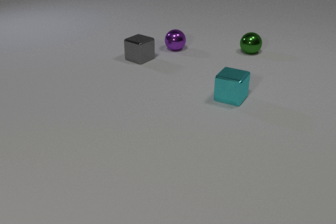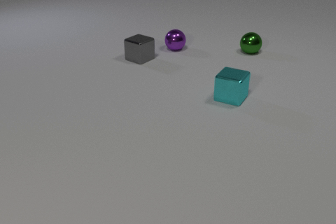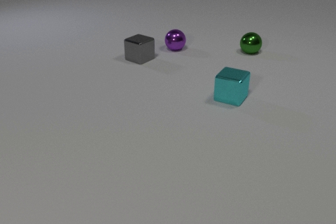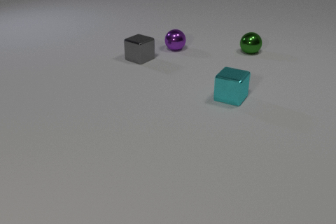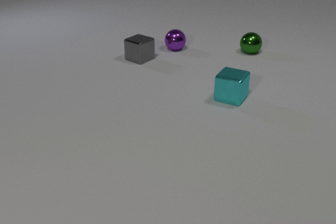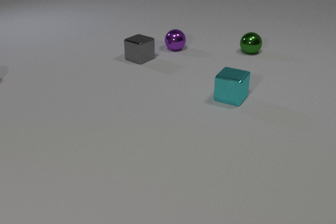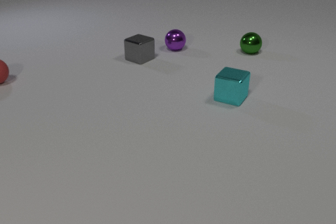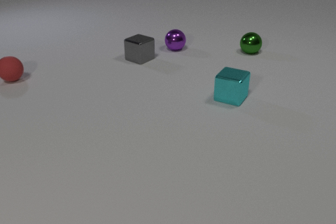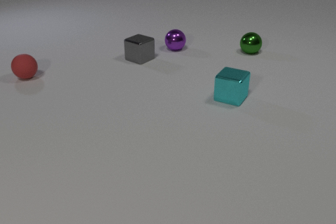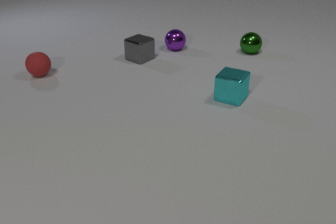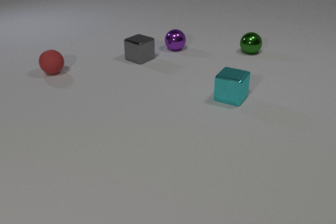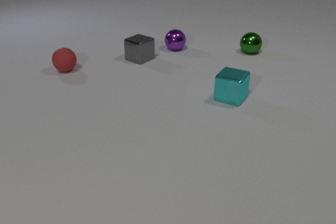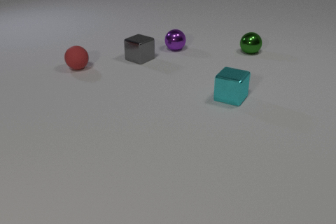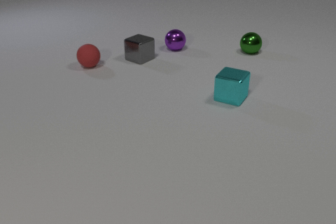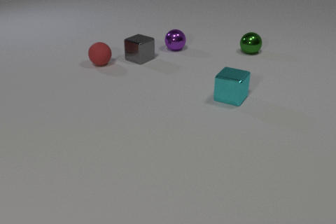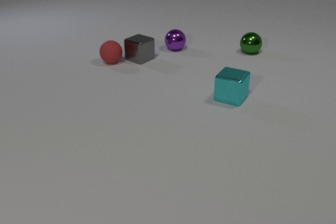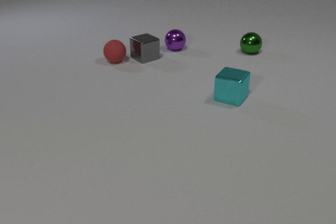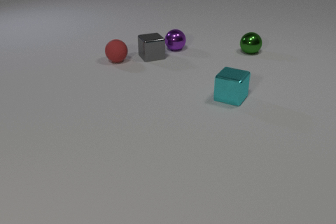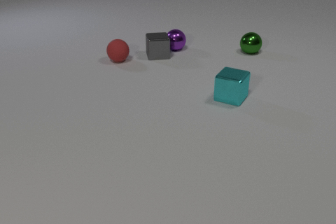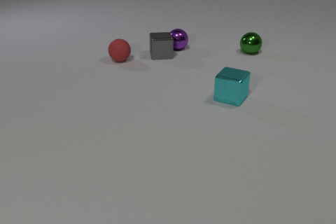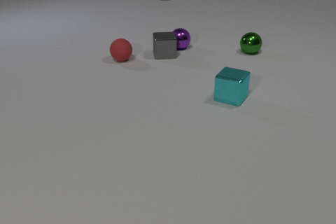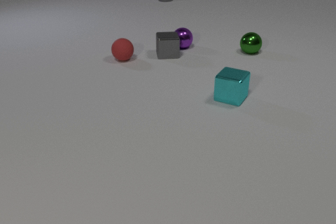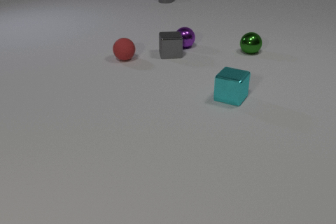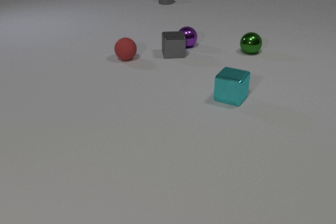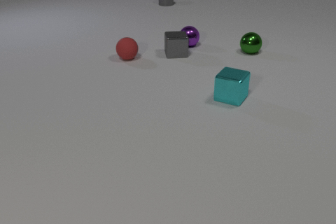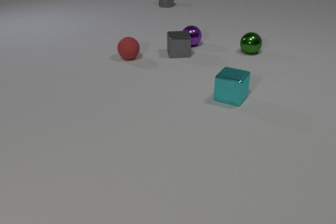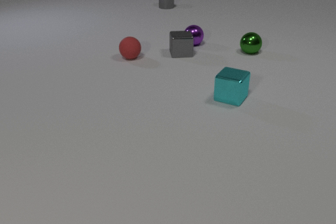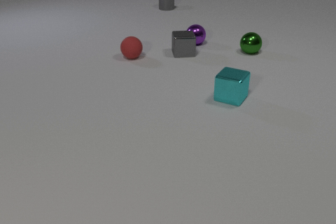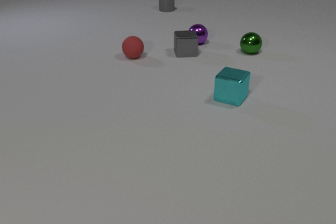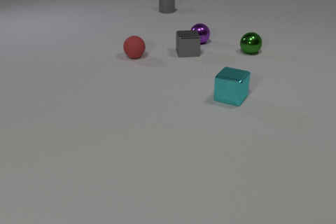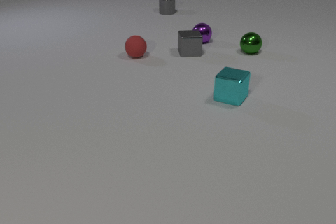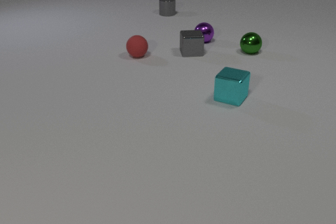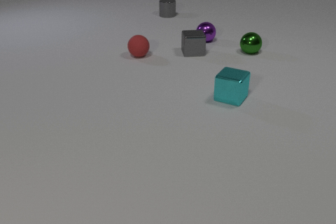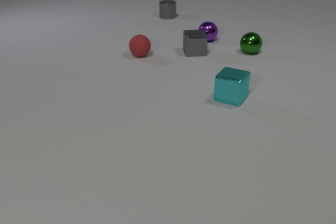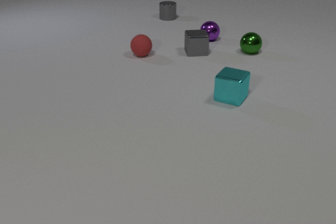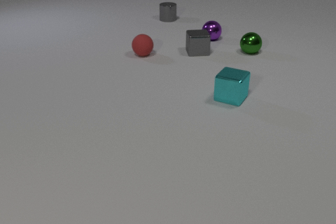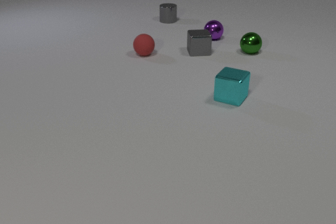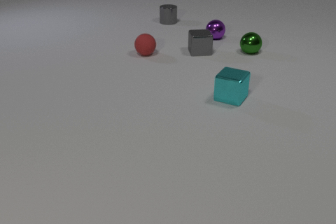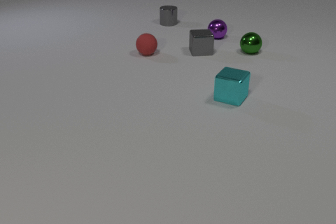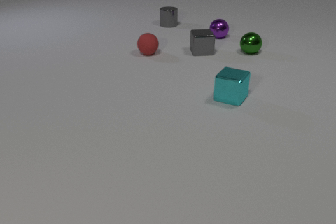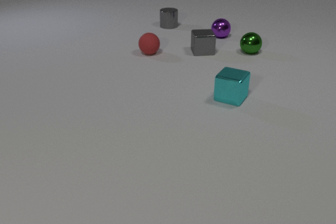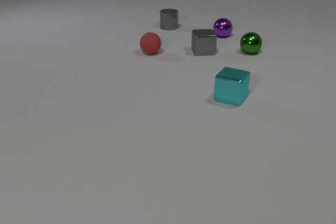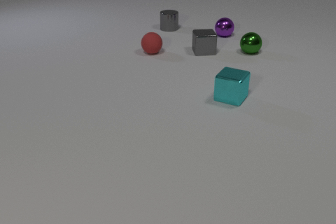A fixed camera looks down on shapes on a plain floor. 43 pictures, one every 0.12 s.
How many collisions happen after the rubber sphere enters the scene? 2.
Are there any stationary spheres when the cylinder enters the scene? yes.
Are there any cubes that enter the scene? no.
0.00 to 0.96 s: The red rubber sphere comes in at the left edge, rolls to the right.
0.96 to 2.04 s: The red rubber sphere rolls to the right. The gray metal cube slides to the right and away from the camera, spins so that its near face slides to the left, clockwise seen from above. The red rubber sphere and the gray metal cube collide.
2.04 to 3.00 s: The red rubber sphere rolls to the right and away from the camera. The gray metal cube slides to the right. The purple metal sphere rolls to the right and away from the camera. The gray metal cylinder comes in at the top edge, slides toward the camera. The gray metal cube and the purple metal sphere collide.
3.00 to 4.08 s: The red rubber sphere rolls to the right and away from the camera. The gray metal cube slides to the right. The purple metal sphere rolls to the right and away from the camera. The gray metal cylinder slides toward the camera.
4.08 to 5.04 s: The red rubber sphere rolls to the right and away from the camera. The gray metal cube slides to the right. The purple metal sphere rolls to the right and away from the camera. The gray metal cylinder slides toward the camera.
